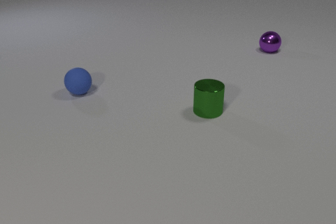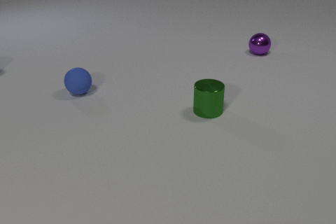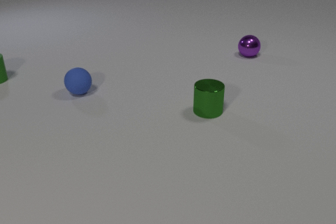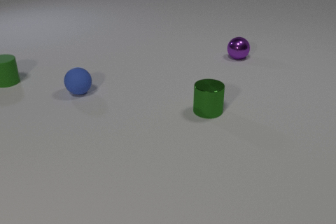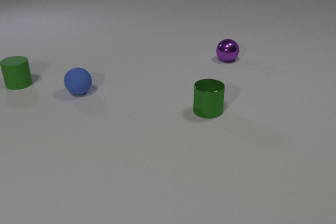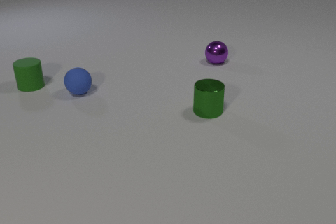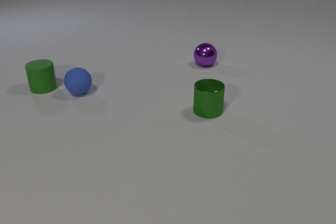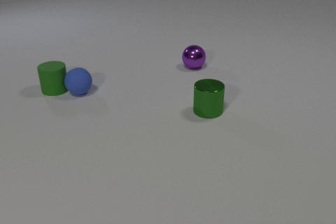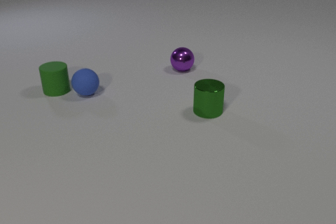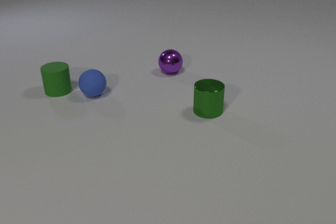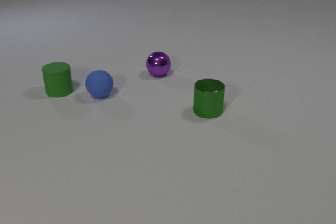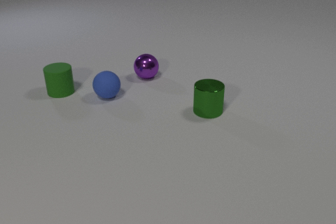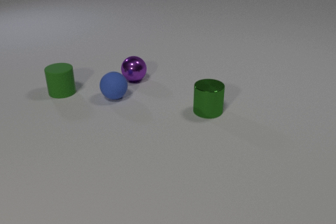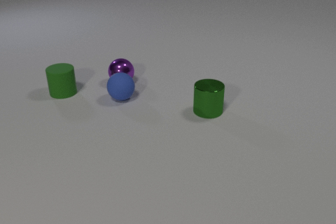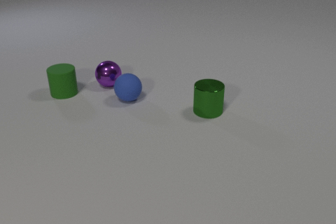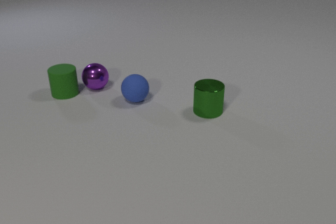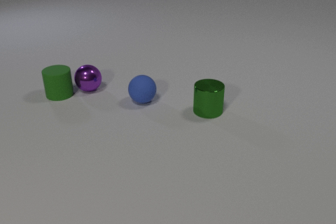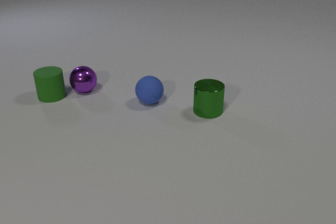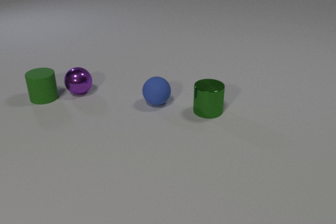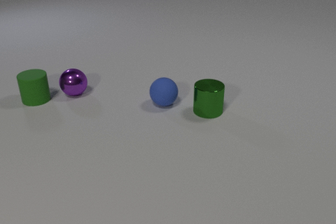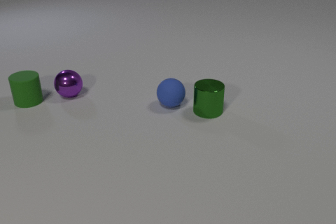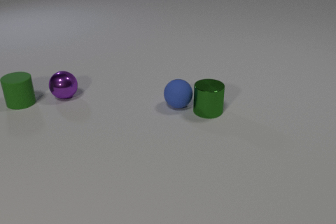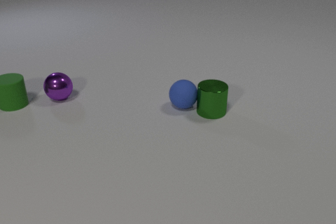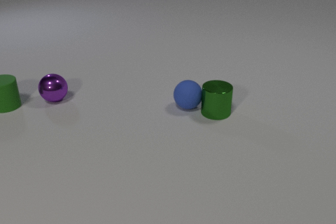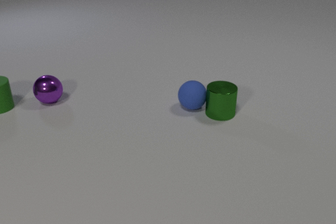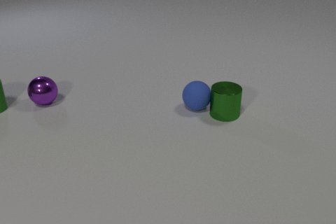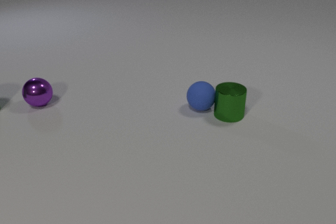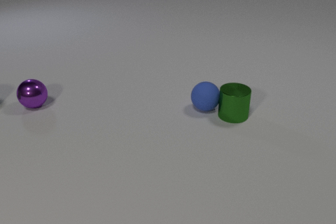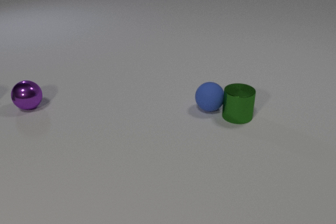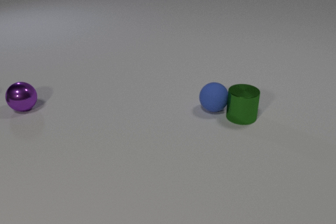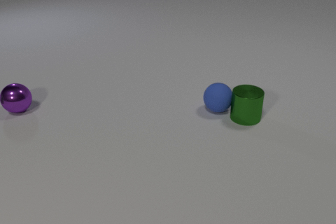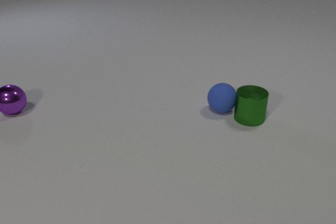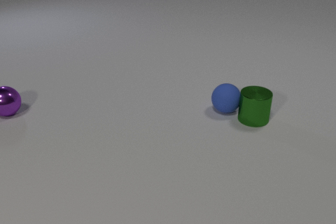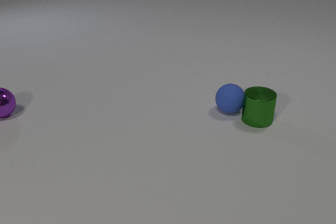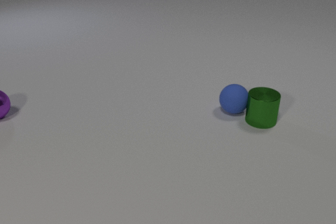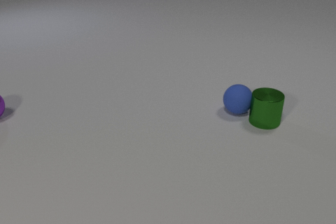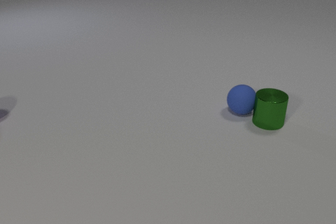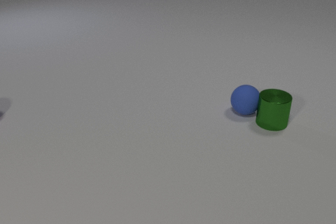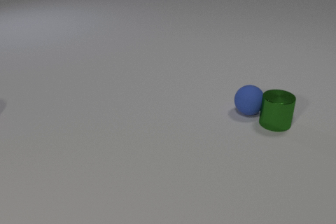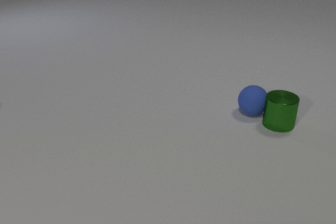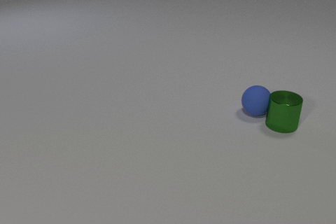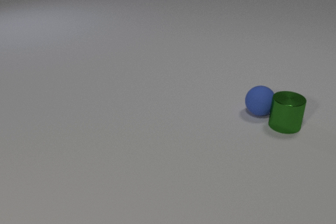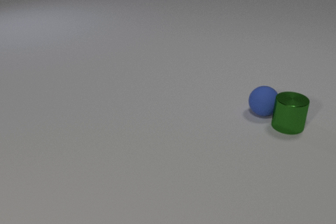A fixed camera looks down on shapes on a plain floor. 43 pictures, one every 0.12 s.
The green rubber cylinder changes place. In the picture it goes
toward the camera.
The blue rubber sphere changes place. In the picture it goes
to the right.
0.00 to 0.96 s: The green rubber cylinder comes in at the left edge, slides to the right and toward the camera. The blue rubber sphere rolls to the right. The purple metal sphere rolls to the left and toward the camera. The green rubber cylinder and the blue rubber sphere collide.
0.96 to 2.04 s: The green rubber cylinder slides toward the camera. The blue rubber sphere rolls to the right and toward the camera. The purple metal sphere rolls to the left and toward the camera. The green rubber cylinder and the purple metal sphere collide.
2.04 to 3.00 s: The green rubber cylinder slides to the left. The blue rubber sphere rolls to the right. The purple metal sphere rolls to the left and toward the camera. The green metal cylinder slides to the right. The blue rubber sphere and the green metal cylinder collide.
3.00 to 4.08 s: The green rubber cylinder slides to the left, leaves at the left edge. The blue rubber sphere rolls to the right. The purple metal sphere rolls to the left. The green metal cylinder slides to the right.
4.08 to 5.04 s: The blue rubber sphere rolls to the right. The purple metal sphere rolls to the left, leaves at the left edge. The green metal cylinder slides to the right.
How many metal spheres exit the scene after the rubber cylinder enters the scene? 1.
How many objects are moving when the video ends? 2.
Are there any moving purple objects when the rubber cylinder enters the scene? yes.
